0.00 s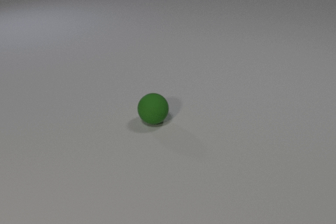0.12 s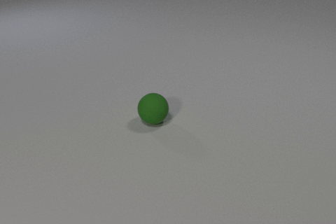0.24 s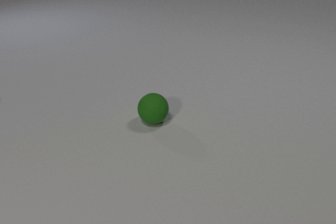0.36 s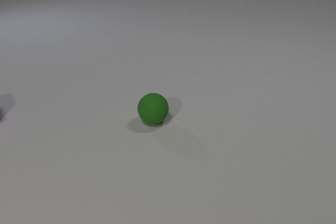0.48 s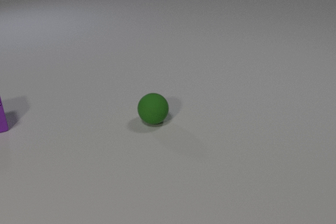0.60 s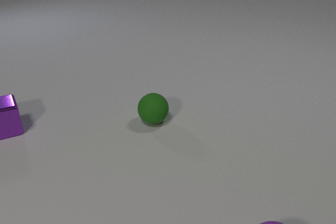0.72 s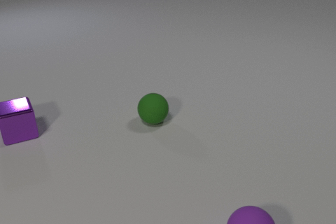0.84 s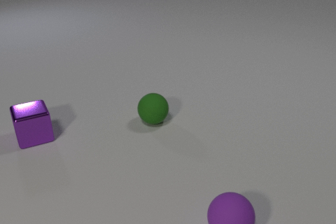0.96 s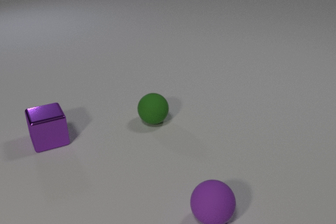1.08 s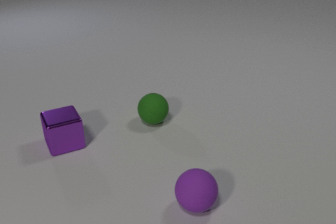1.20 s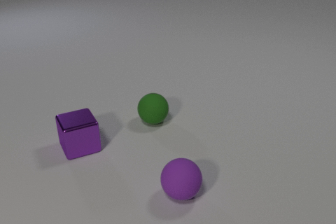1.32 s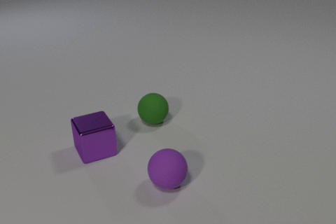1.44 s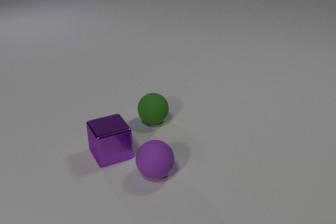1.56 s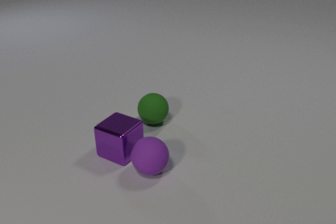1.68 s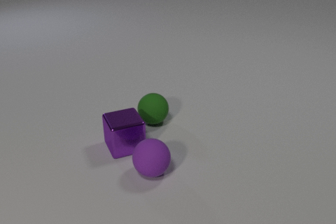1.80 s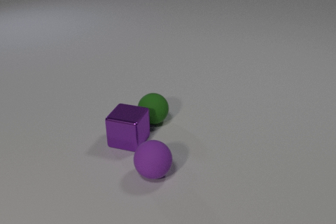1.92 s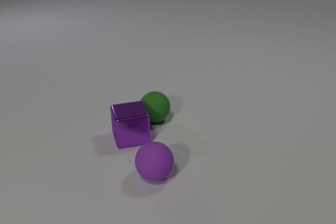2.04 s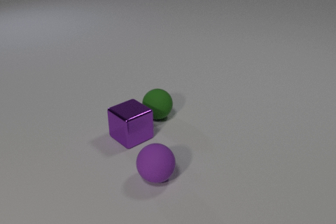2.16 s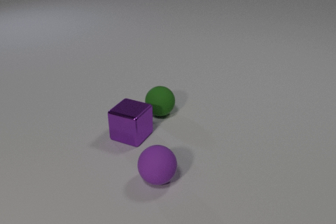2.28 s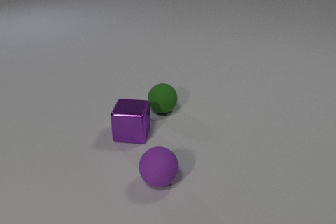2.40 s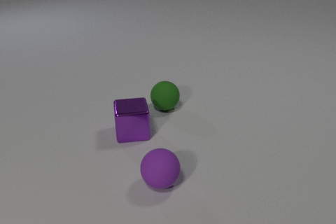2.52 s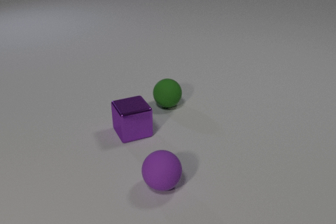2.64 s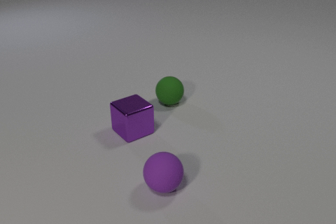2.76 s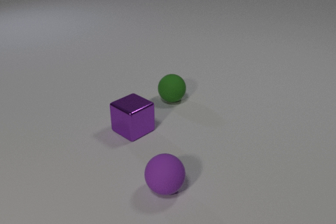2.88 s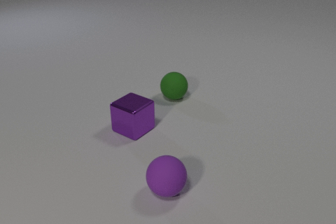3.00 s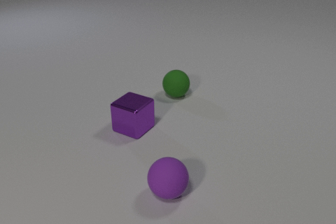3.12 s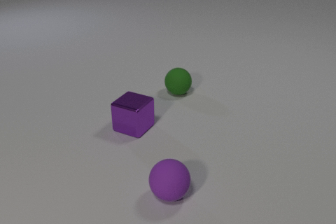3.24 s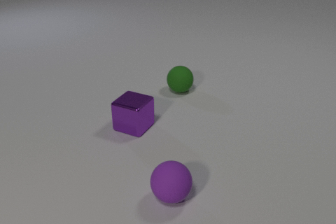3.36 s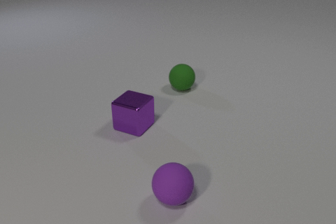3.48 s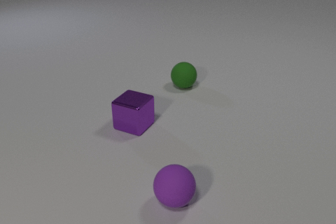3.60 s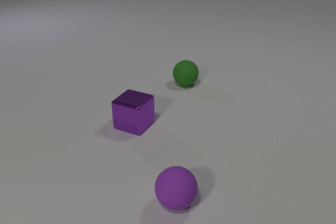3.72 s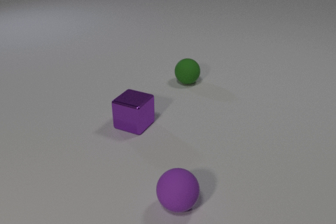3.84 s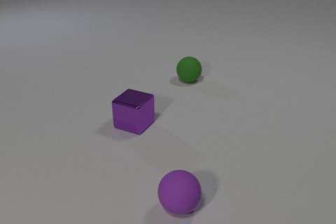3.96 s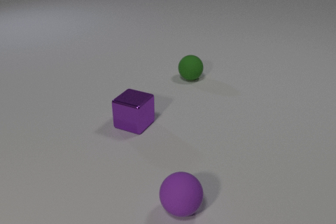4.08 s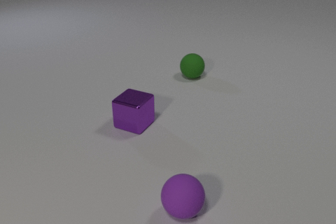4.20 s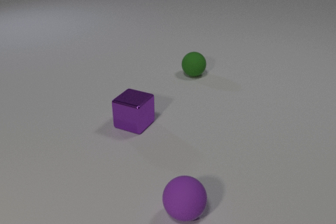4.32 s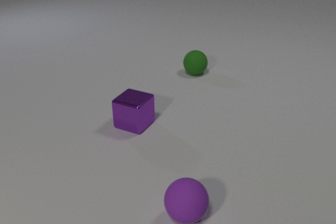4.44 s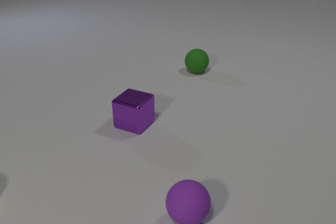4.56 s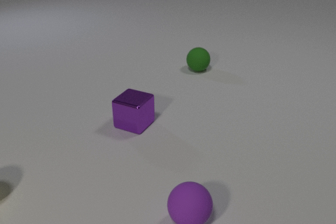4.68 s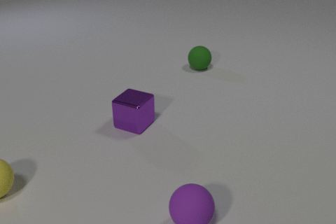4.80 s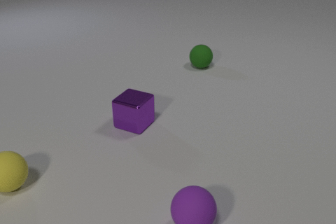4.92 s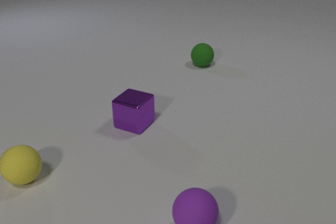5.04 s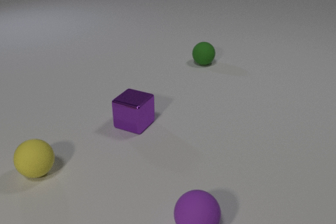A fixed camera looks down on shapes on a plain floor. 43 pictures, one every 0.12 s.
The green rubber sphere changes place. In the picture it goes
away from the camera.
The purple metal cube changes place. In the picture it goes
to the right.
0.00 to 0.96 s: The purple rubber sphere comes in at the bottom edge, rolls to the left and away from the camera. The purple metal cube comes in at the left edge, slides to the right and toward the camera.
0.96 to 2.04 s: The purple rubber sphere rolls to the left and away from the camera. The purple metal cube slides to the right. The green rubber sphere rolls away from the camera. The purple rubber sphere and the purple metal cube collide. The purple metal cube and the green rubber sphere collide.
2.04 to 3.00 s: The purple rubber sphere rolls toward the camera and to the right. The purple metal cube slides away from the camera. The green rubber sphere rolls away from the camera and to the right.
3.00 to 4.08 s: The purple rubber sphere rolls toward the camera and to the right. The purple metal cube slides away from the camera. The green rubber sphere rolls away from the camera.
4.08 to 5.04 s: The purple rubber sphere rolls toward the camera and to the right. The green rubber sphere rolls away from the camera. The yellow rubber sphere comes in at the left edge, rolls to the right and away from the camera.
How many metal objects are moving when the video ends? 0.
Are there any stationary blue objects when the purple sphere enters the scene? no.
How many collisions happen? 2.
